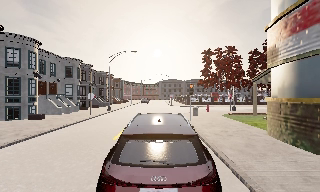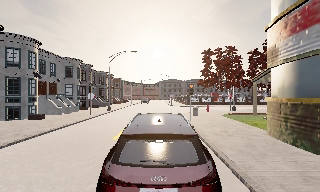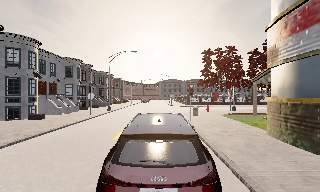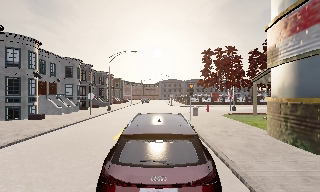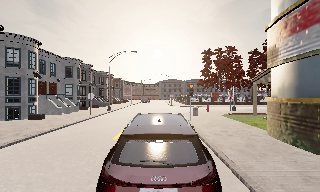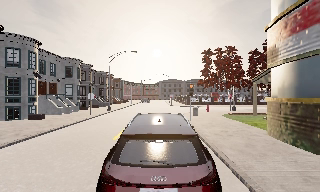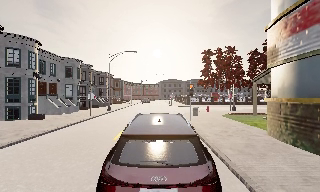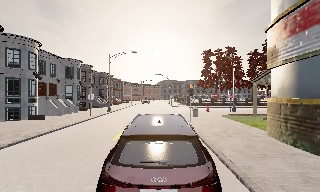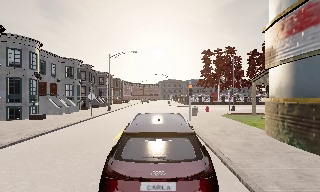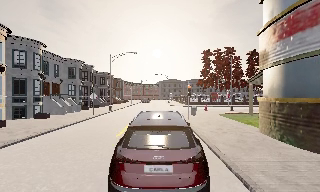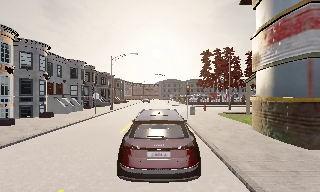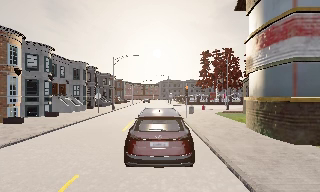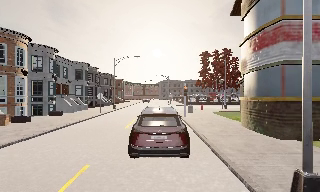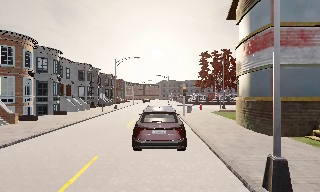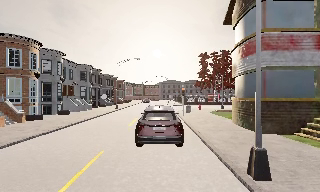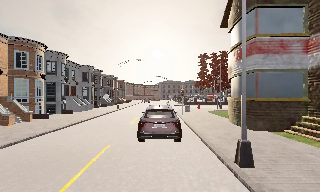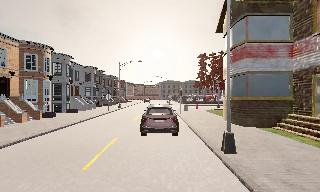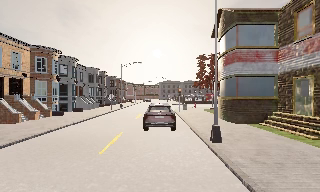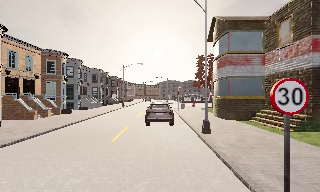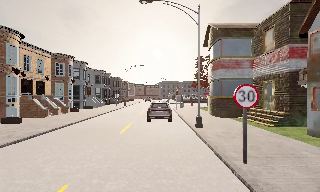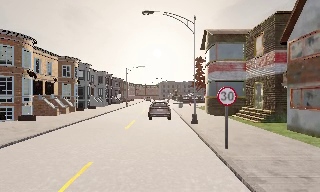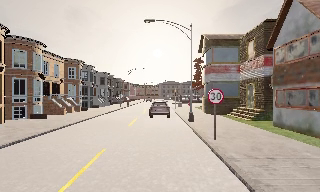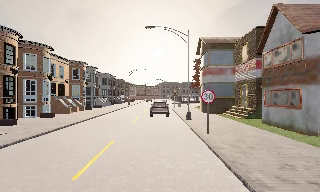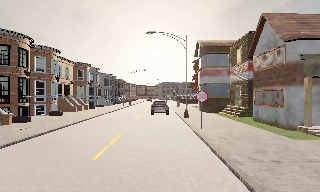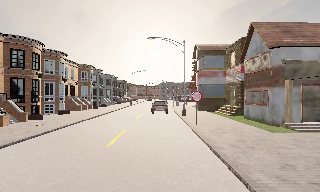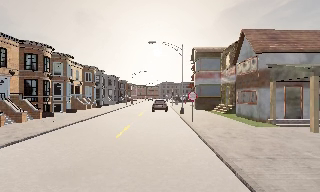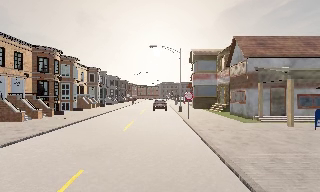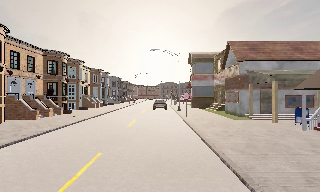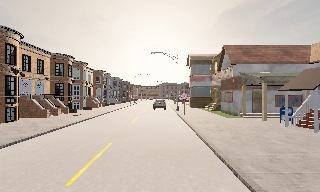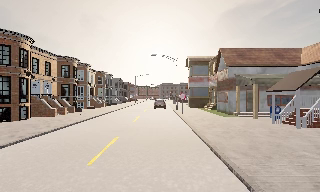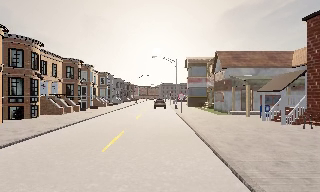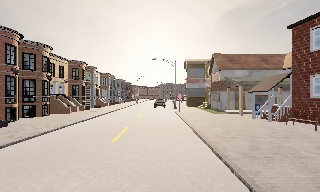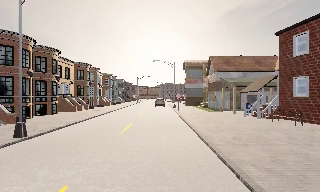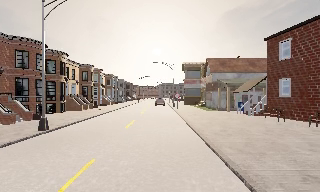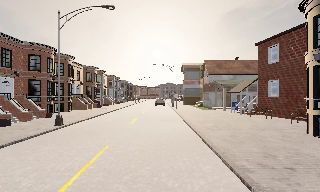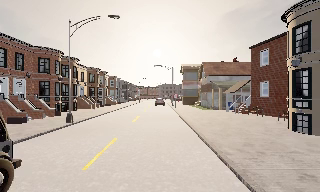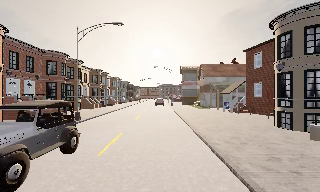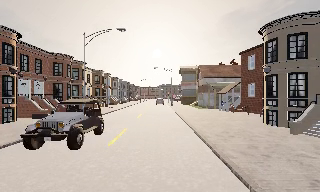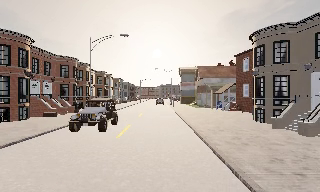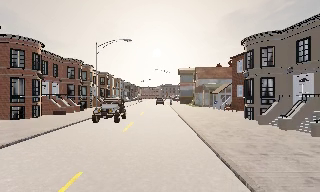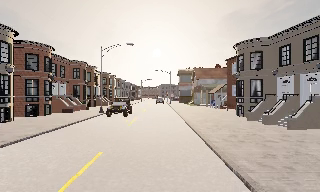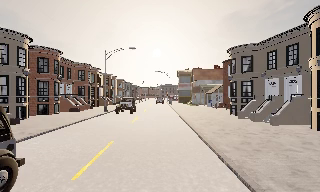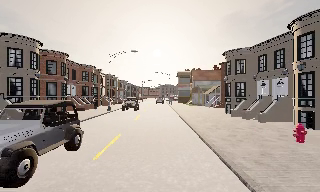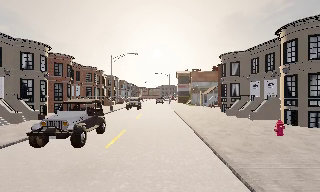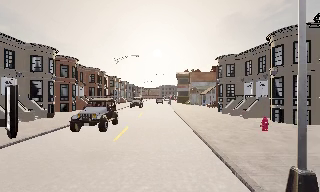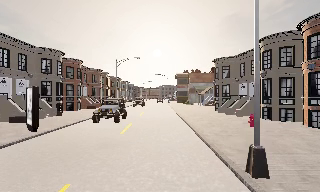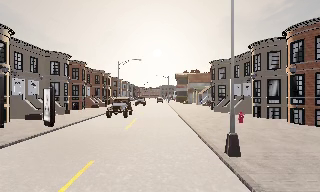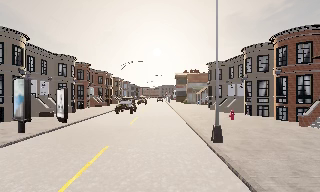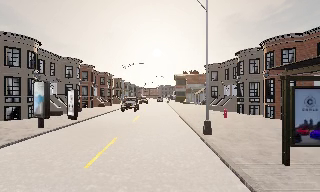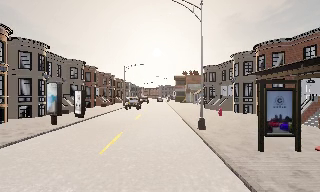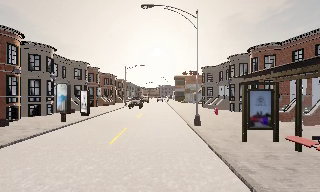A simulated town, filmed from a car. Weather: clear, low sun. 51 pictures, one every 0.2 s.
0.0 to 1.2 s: The camera keeps its place and its aim.
1.2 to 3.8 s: The camera travels backward, about 10 m, so what stands in front gets smaller. It gains speed.
3.8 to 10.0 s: The camera travels backward, about 40 m, so what stands in front gets smaller.
The film runs backward here.
